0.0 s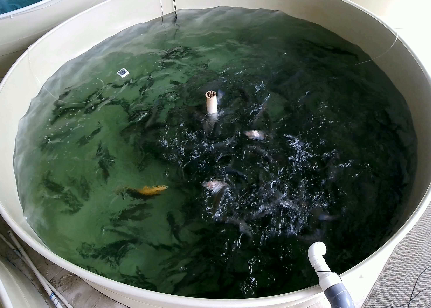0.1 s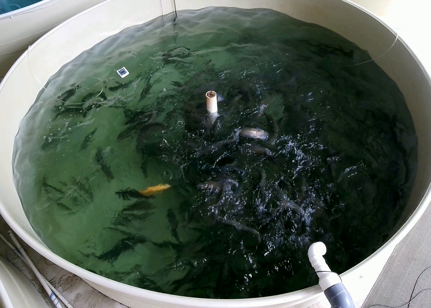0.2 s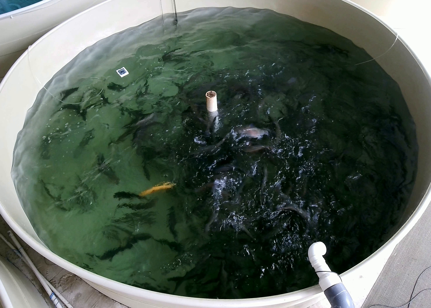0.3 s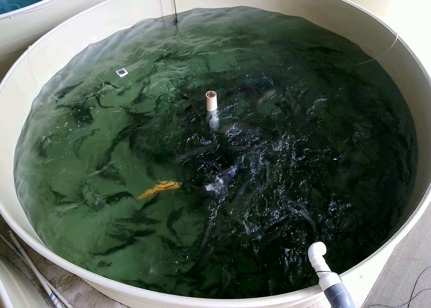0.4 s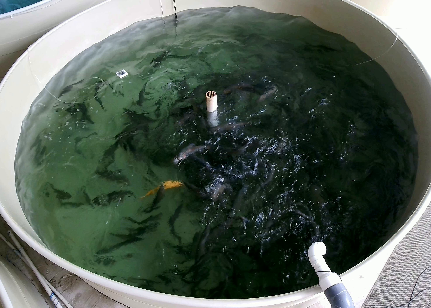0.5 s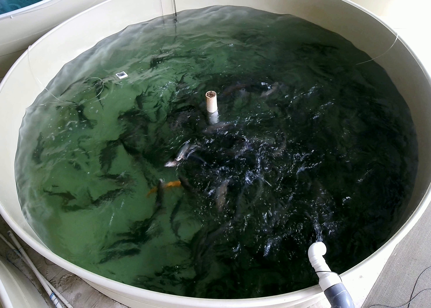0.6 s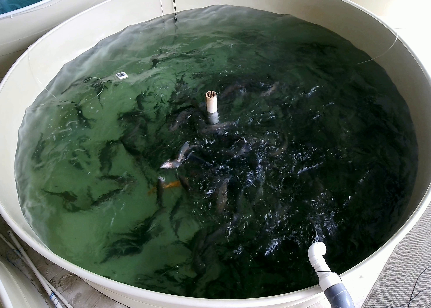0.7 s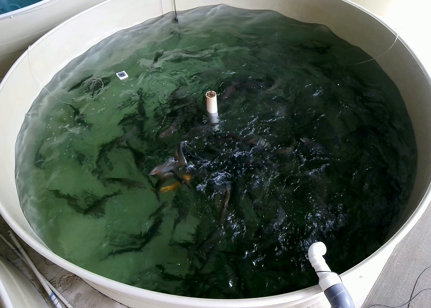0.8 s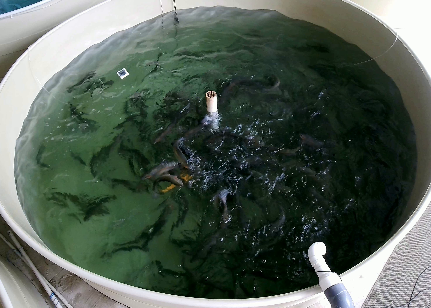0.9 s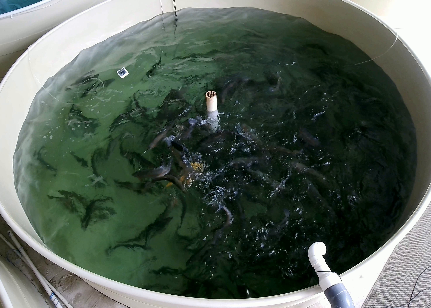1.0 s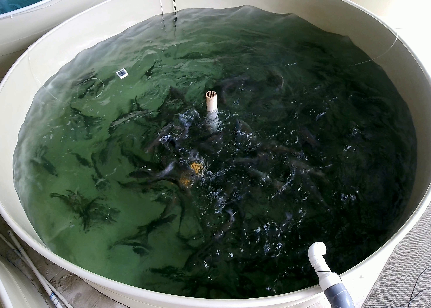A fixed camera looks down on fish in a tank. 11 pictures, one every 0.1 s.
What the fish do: Strong feeding.
